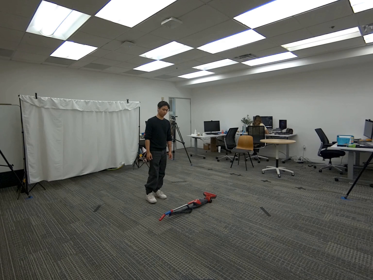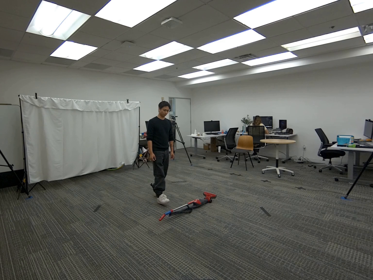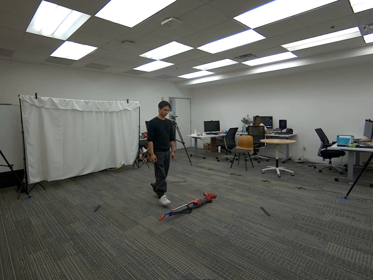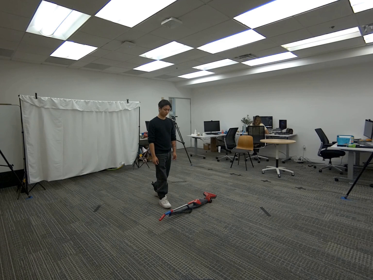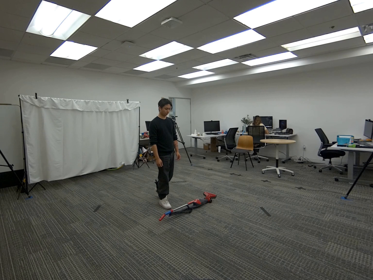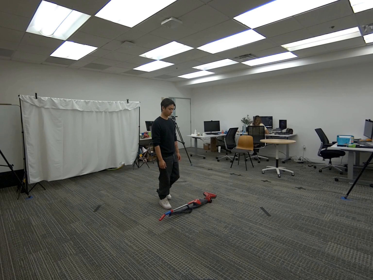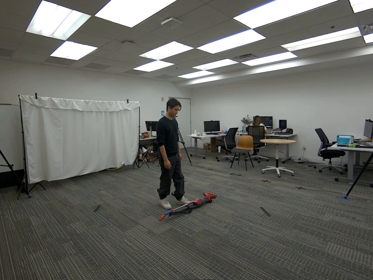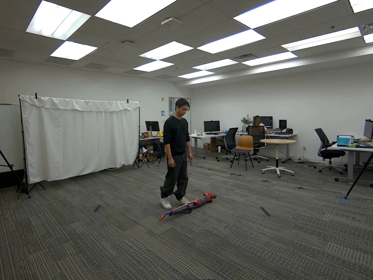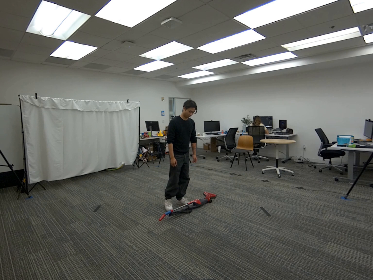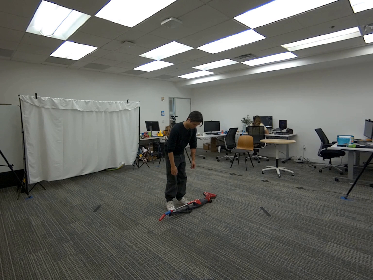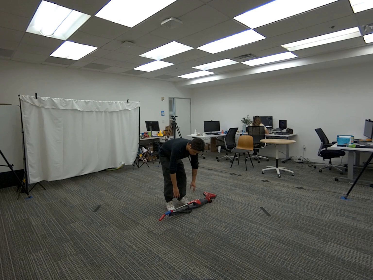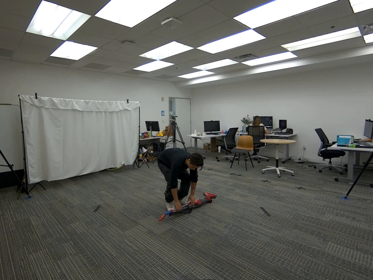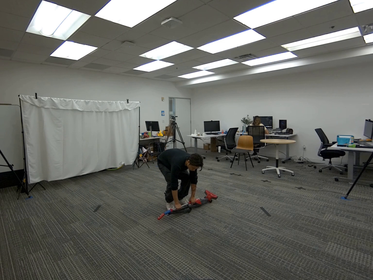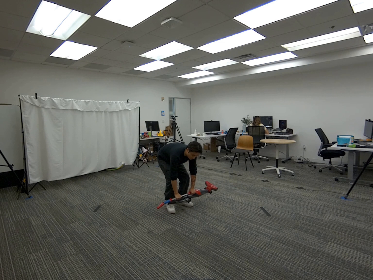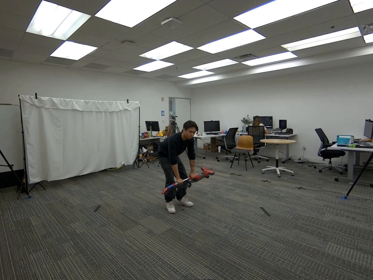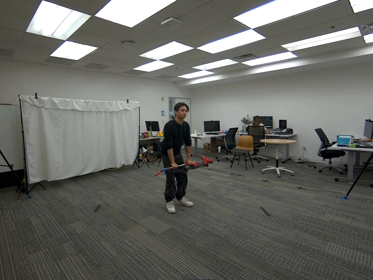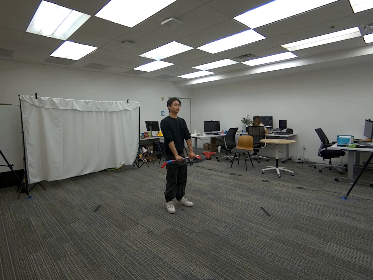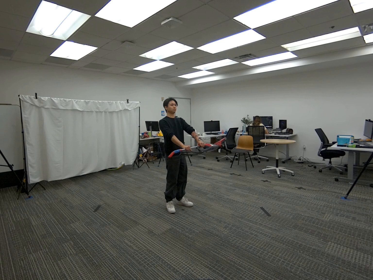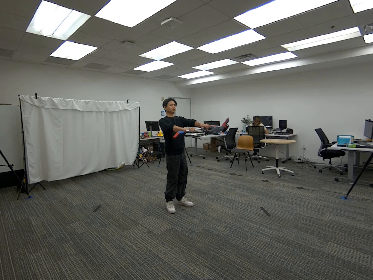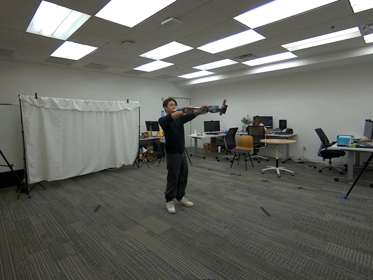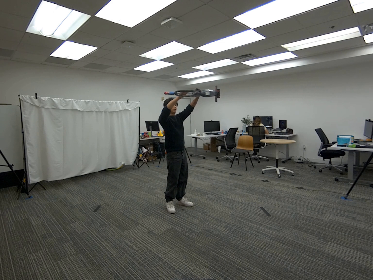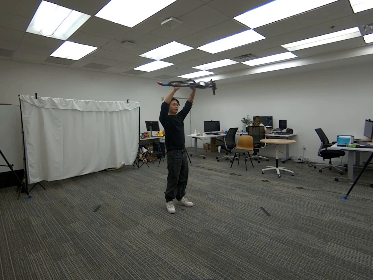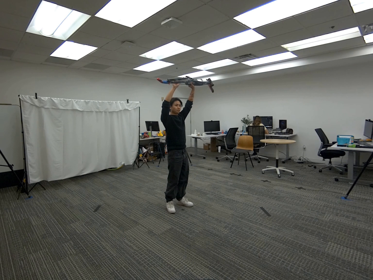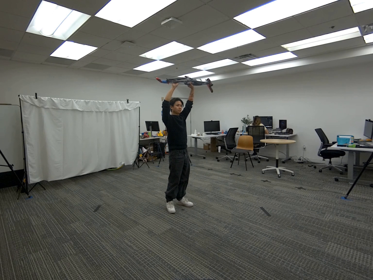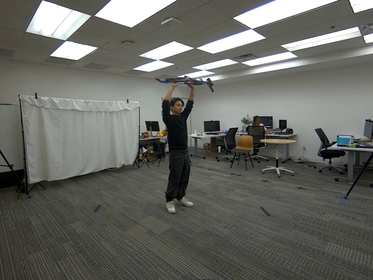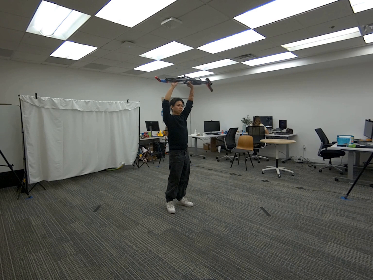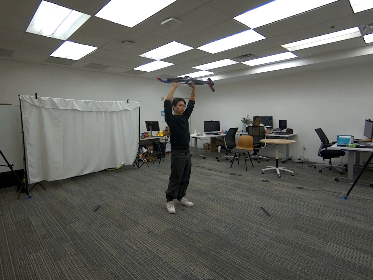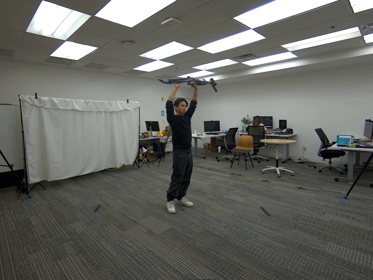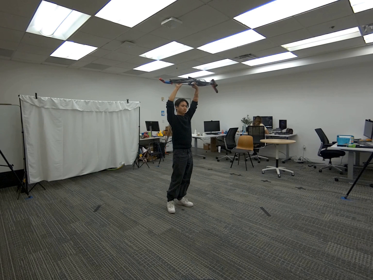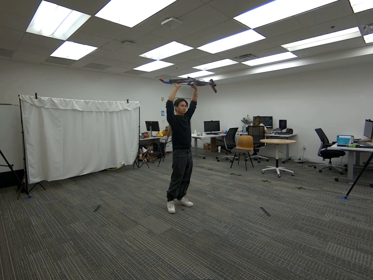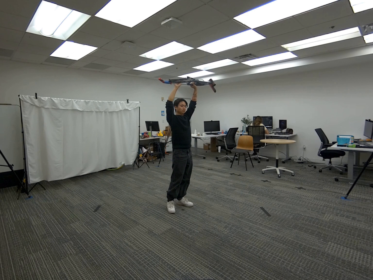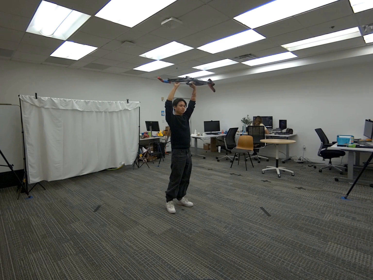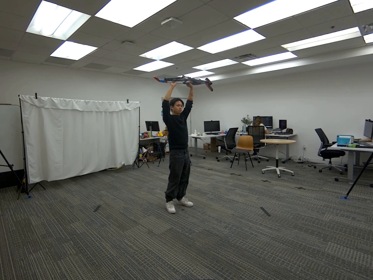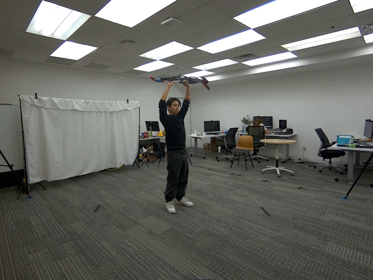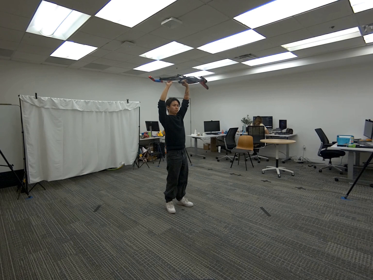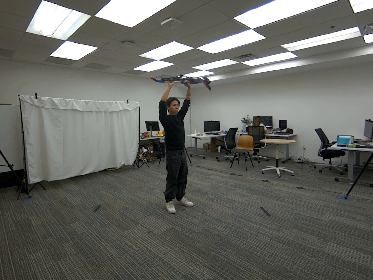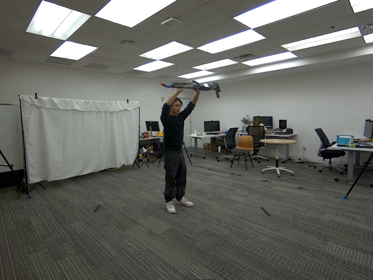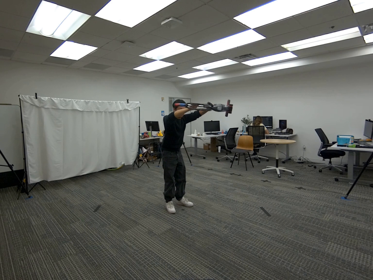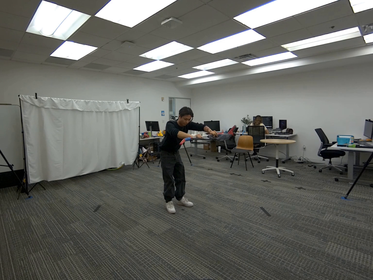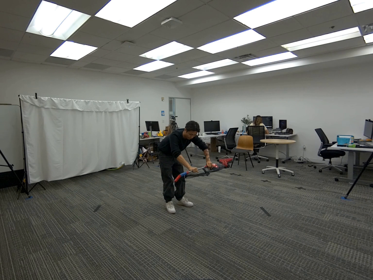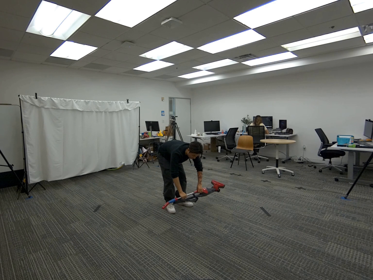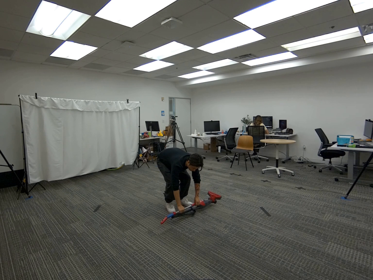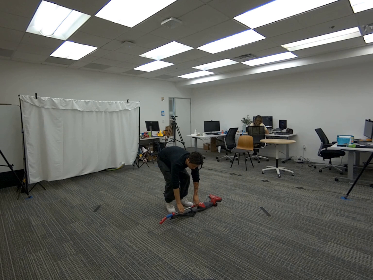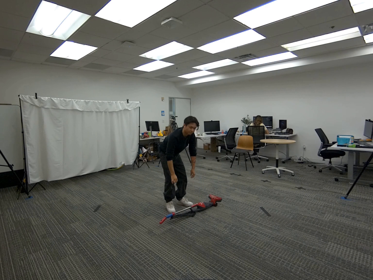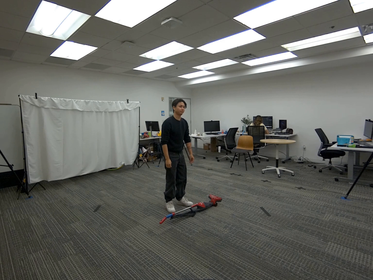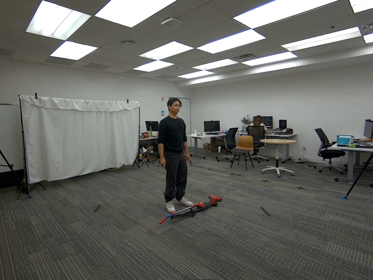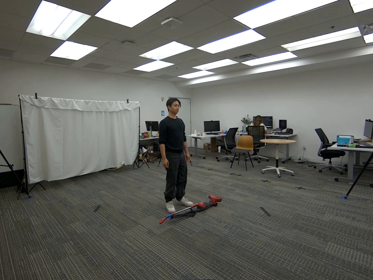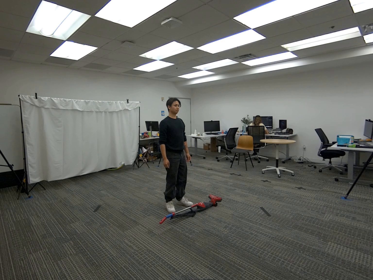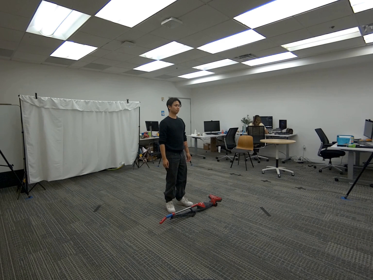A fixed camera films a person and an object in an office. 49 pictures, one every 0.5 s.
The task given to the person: Walk over to the vacuum on the floor and pick up the vacuum with both hands so that it is horizontal to your body. Raise the vacuum up high keeping it horizontal and then place the vacuum on the floor also horizontally.
